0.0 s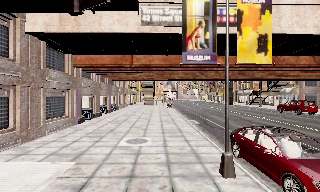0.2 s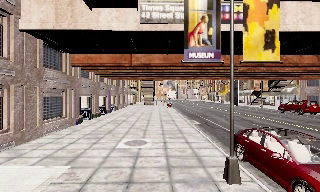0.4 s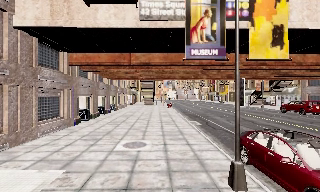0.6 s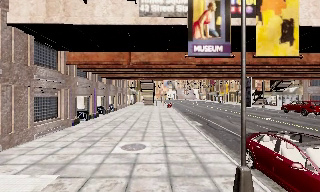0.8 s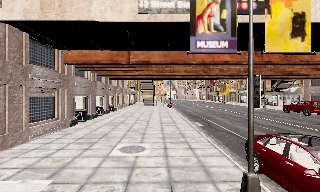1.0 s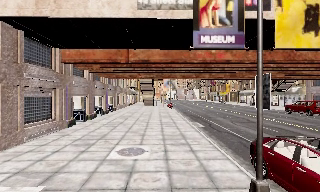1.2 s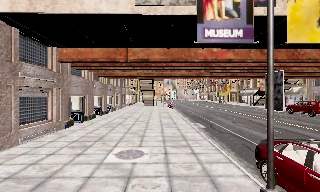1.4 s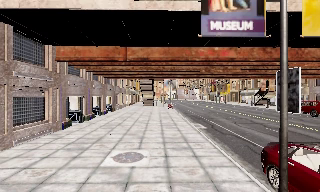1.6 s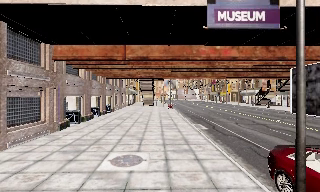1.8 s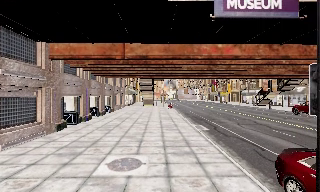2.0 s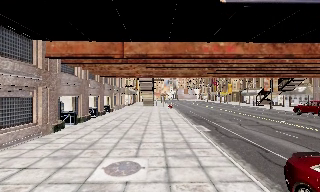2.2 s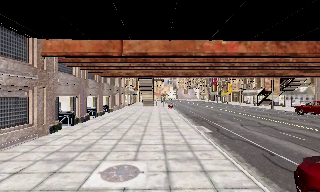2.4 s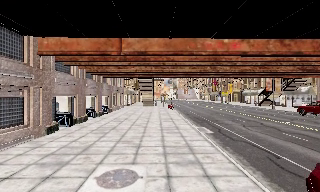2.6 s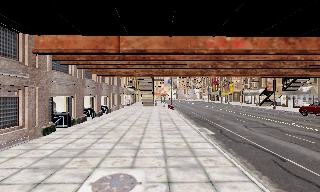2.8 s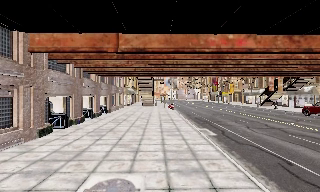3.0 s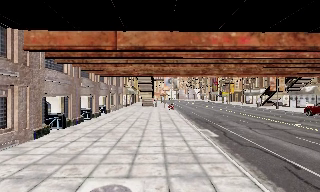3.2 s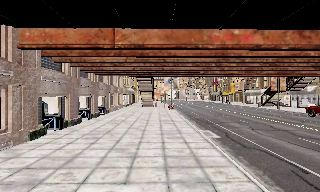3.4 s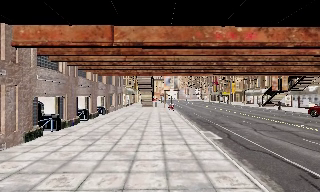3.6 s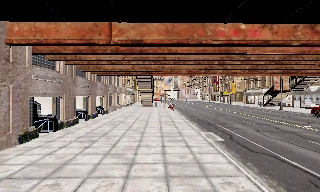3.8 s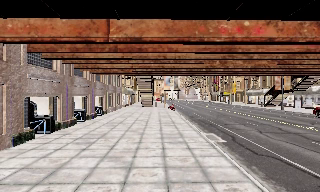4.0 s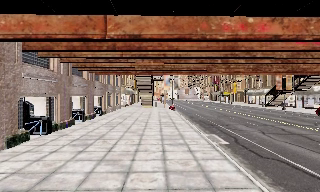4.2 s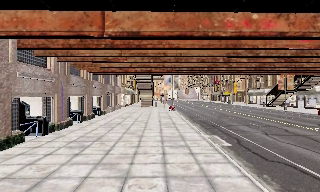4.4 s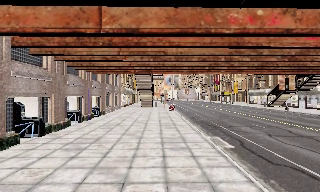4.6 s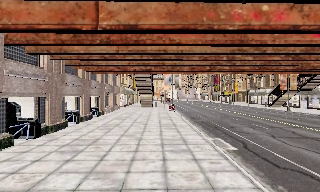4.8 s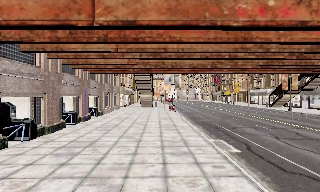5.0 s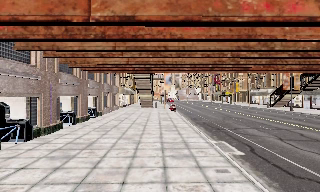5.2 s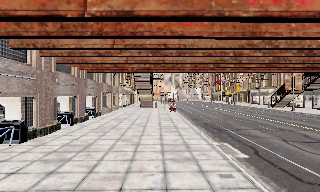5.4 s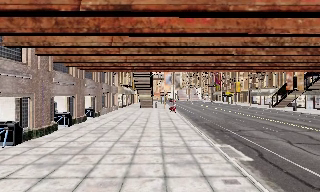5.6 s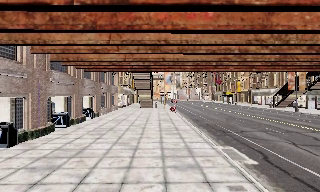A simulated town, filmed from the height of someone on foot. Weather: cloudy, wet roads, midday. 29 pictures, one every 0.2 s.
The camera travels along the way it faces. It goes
forward.
0.0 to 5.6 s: The camera travels forward, about 9 m, so what stands in front looms larger.
The film runs forward here.
